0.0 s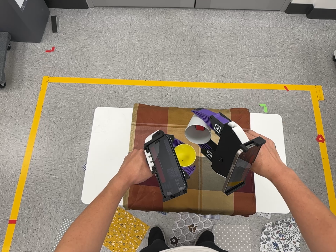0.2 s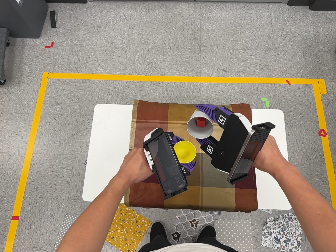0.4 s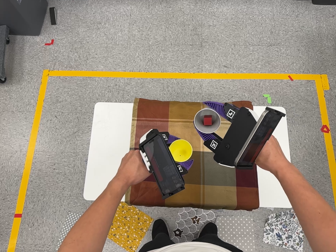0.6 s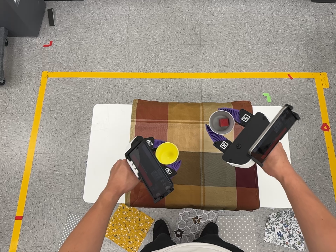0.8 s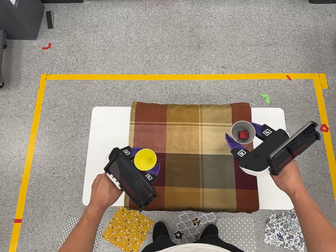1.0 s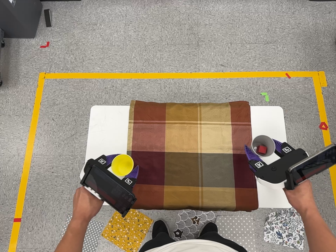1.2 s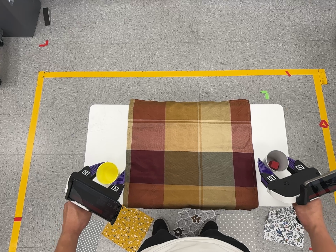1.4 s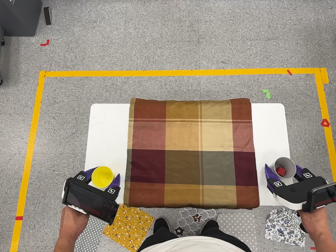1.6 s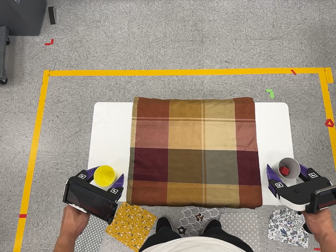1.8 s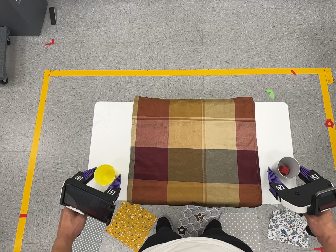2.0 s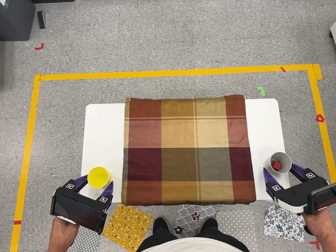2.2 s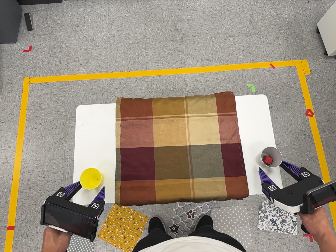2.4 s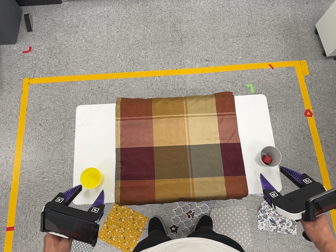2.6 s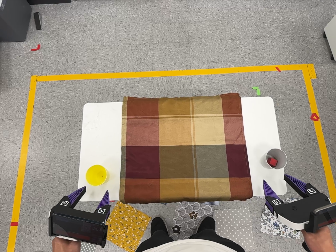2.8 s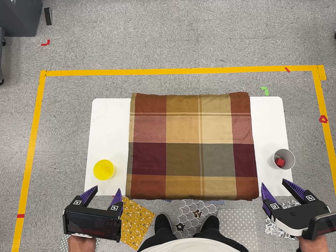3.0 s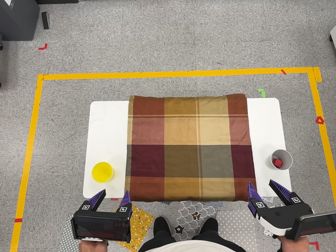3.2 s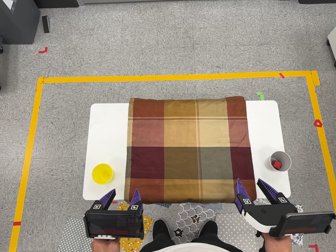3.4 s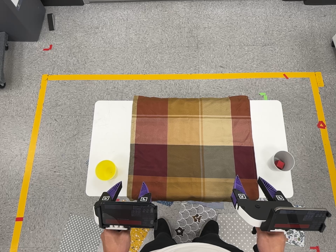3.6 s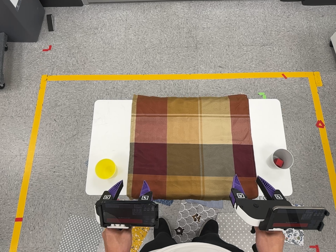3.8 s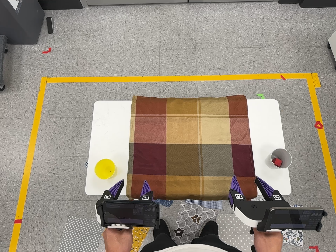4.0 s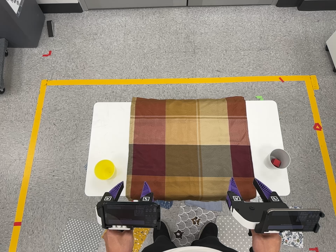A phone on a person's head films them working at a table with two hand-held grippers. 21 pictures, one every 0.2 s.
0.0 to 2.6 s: The camera shifts only a little, or ends up much as it began.
2.6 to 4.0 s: The camera travels toward the bottom of its view, about 7 cm.
The film runs backward here.
